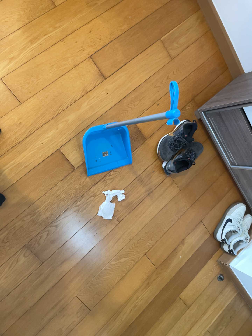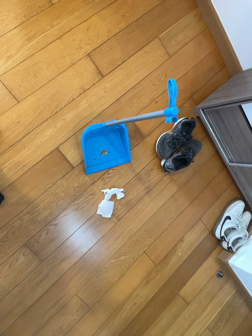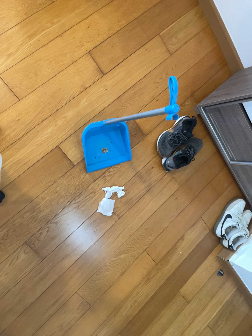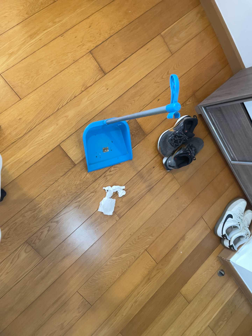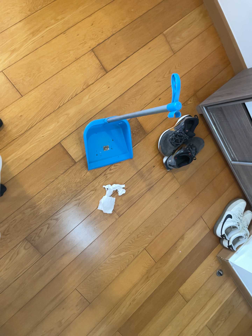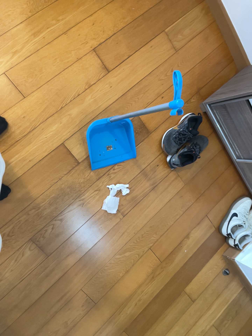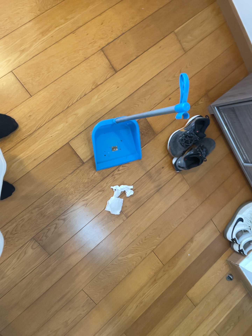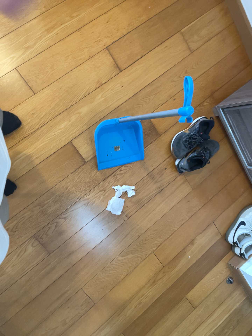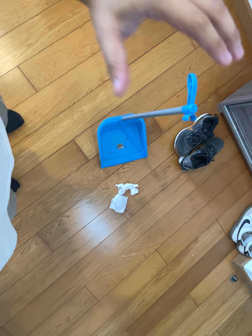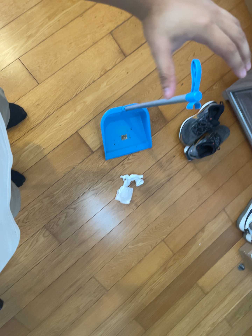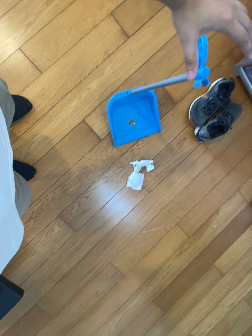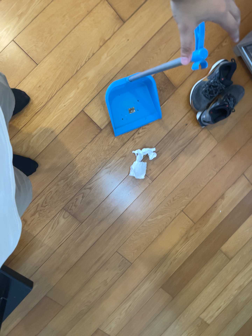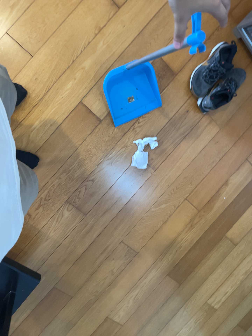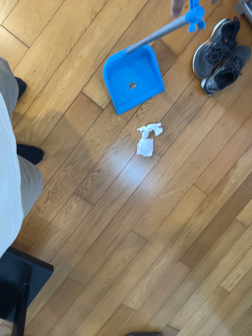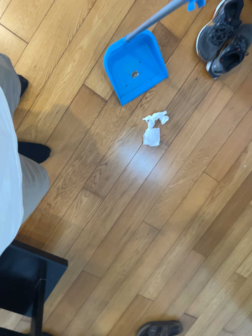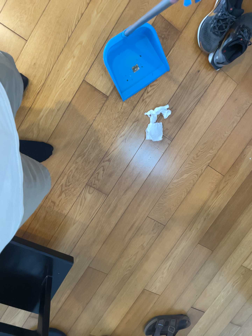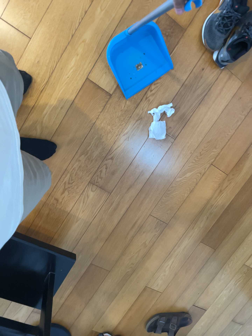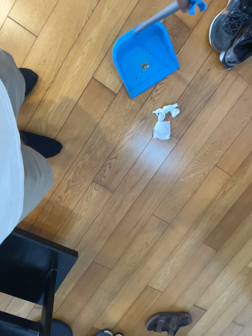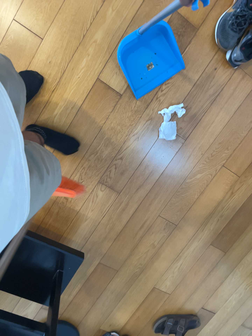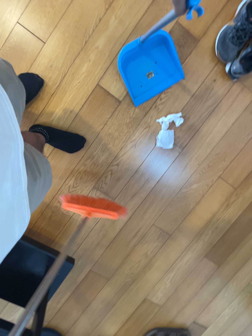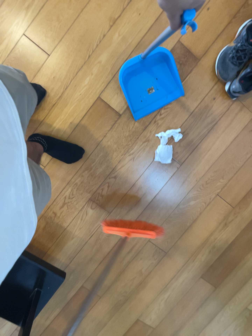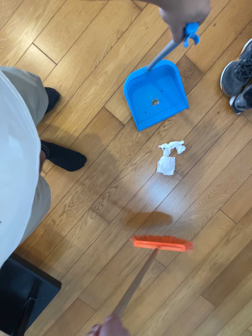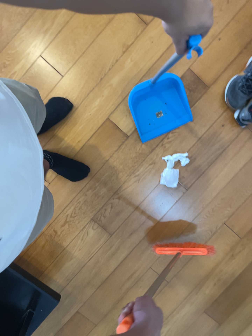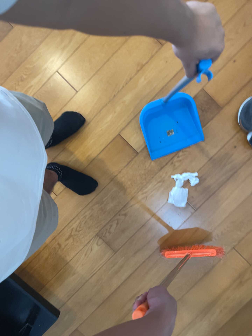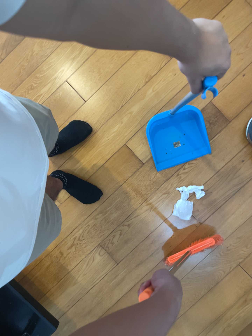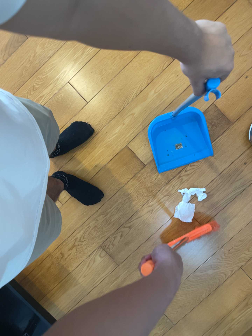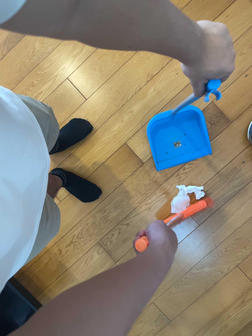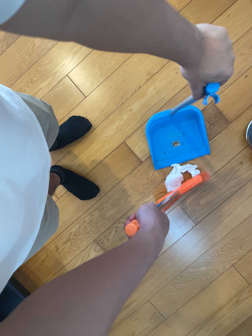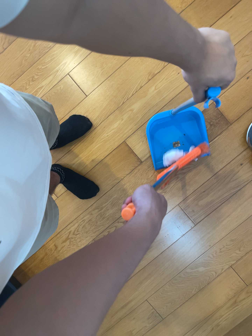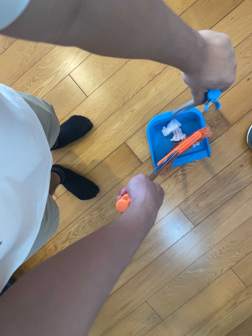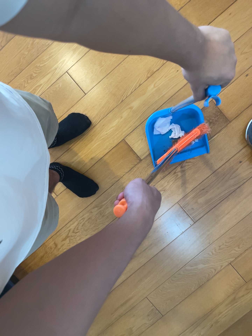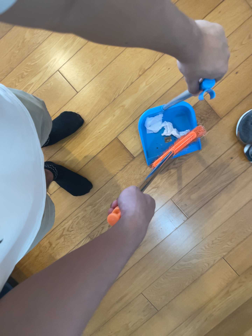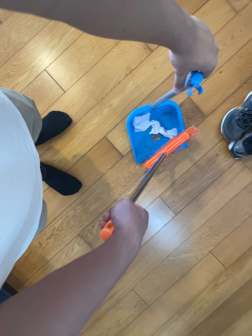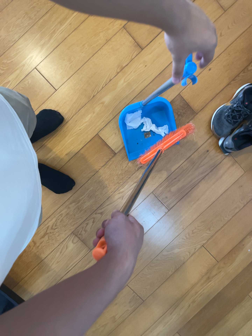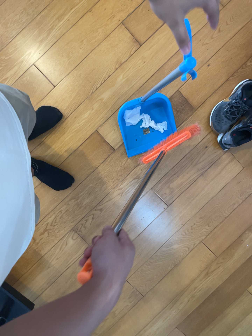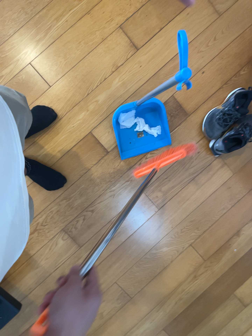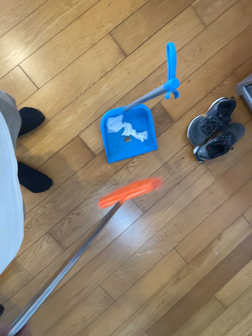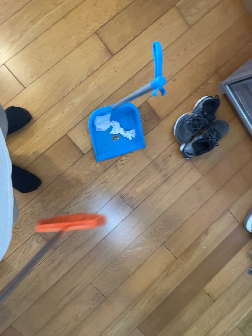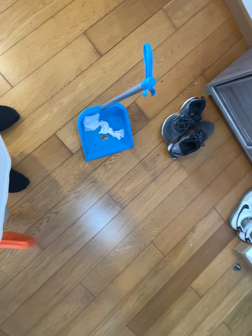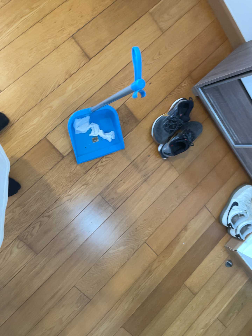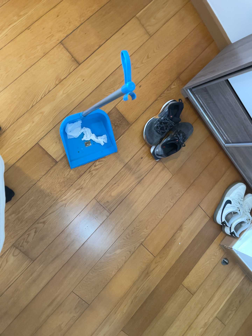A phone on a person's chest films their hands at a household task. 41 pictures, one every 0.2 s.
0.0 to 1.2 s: The camera shifts only a little, or ends up much as it began.
1.2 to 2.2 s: The camera travels forward, about 6 cm, so what stands in front looms larger. Its aim tips toward the bottom of its view by about 10 degrees, and the scene shifts upward.
2.2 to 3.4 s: The camera's aim tips toward the bottom of its view by about 10 degrees, and the scene shifts upward. It rolls about its line of sight by about 10 degrees, and the scene rotates counterclockwise.
3.4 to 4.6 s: The camera travels to its right, about 10 cm. Its aim tips toward the top of its view by about 15 degrees, and the scene shifts downward. It rolls about its line of sight by about 10 degrees, and the scene rotates clockwise.
4.6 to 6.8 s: The camera shifts only a little, or ends up much as it began.
6.8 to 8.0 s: The camera pans to its right by about 15 degrees. It travels backward, about 9 cm, so what stands in front gets smaller.
The film runs forward here.
